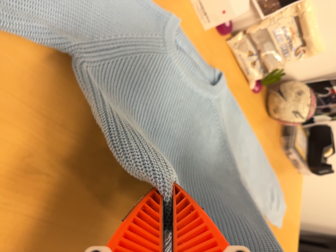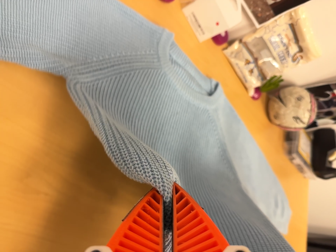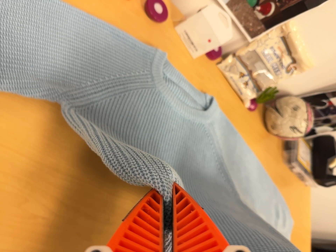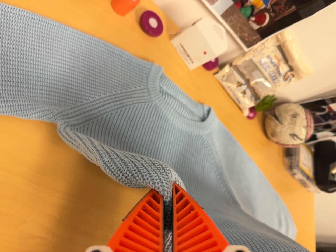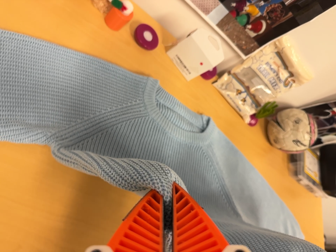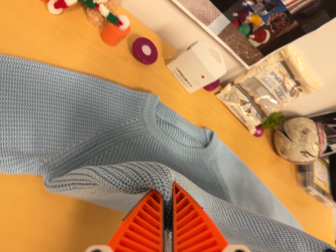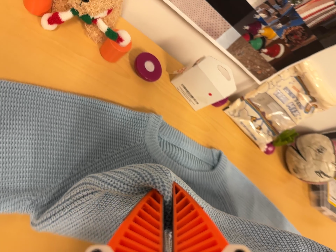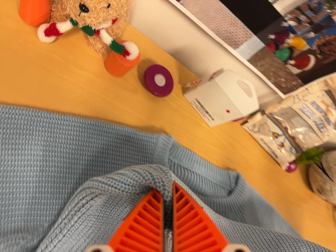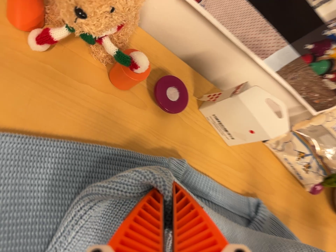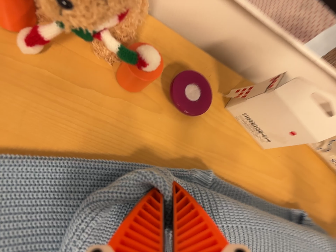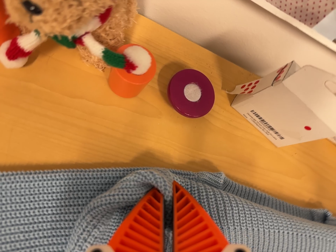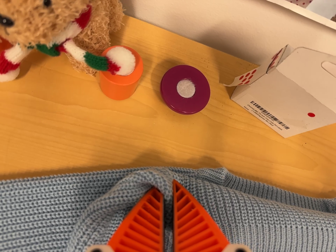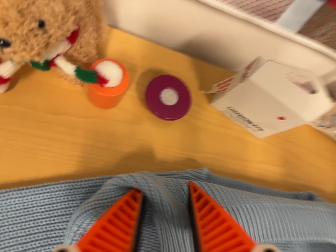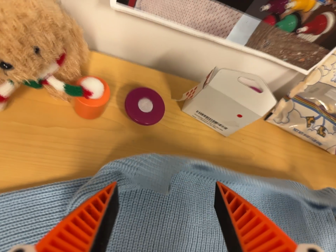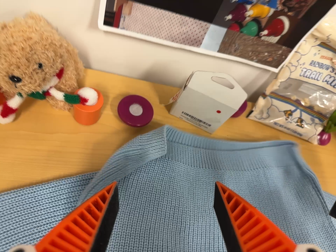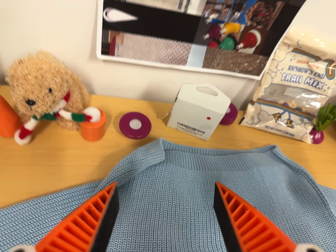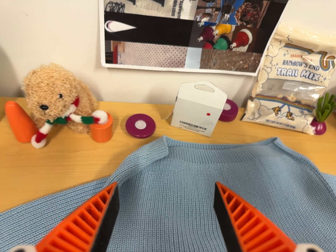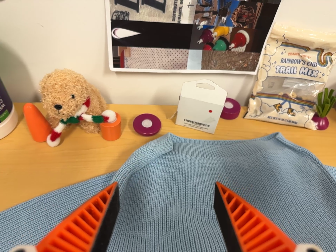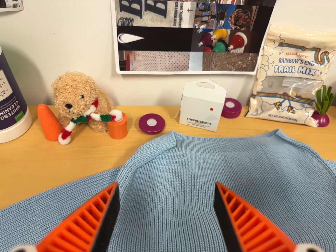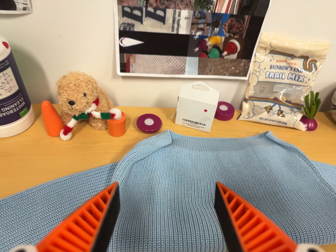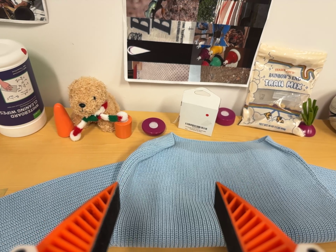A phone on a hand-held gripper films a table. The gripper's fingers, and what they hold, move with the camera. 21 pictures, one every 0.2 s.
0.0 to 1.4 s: The camera pans to its left by about 10 degrees. It travels toward the top of its view, forward and to its right, about 20 cm, so close, fixed things drift downward.
1.4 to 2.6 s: The camera travels forward, to its right and toward the top of its view, about 9 cm, so what stands in front looms larger. It rolls about its line of sight by about 15 degrees, and the scene rotates counterclockwise.
2.6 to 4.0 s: The camera pans to its left by about 10 degrees. It travels backward, toward the bottom of its view and to its right, about 26 cm, so what stands in front gets smaller. Its aim tips toward the top of its view by about 25 degrees. It rolls about its line of sight by about 15 degrees, and the scene rotates counterclockwise.
The film runs forward here.
